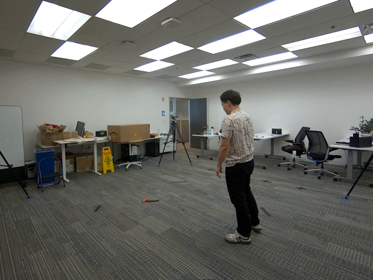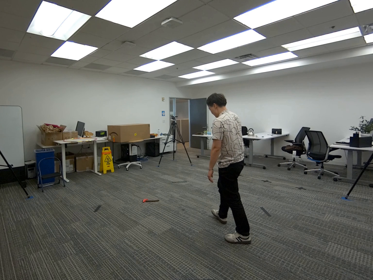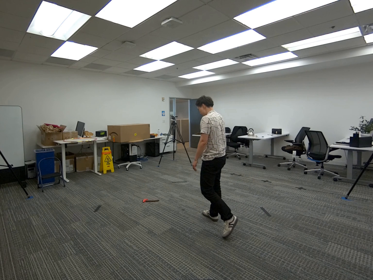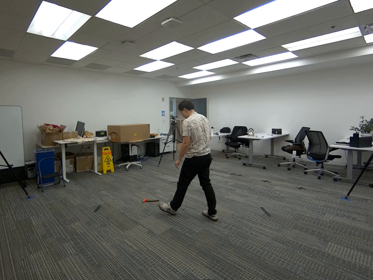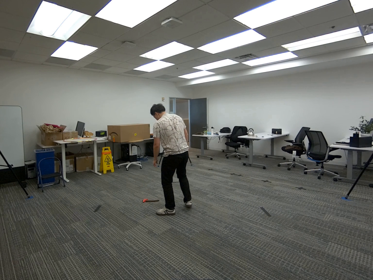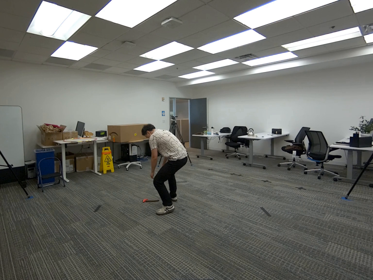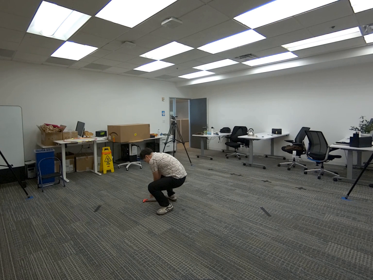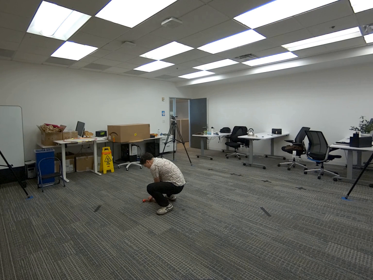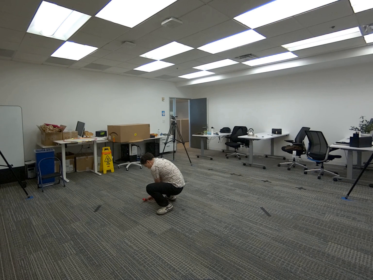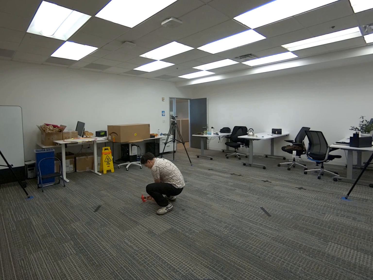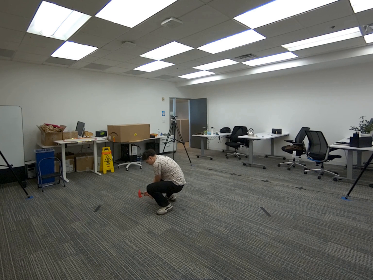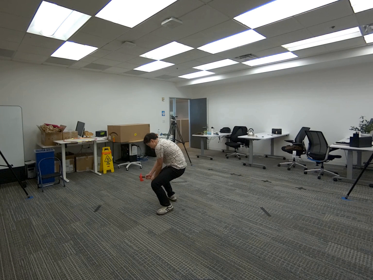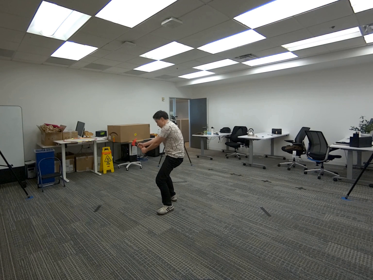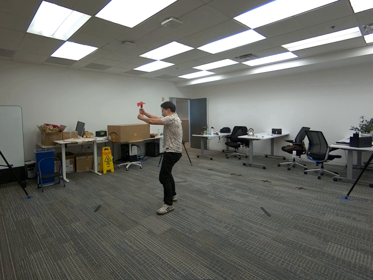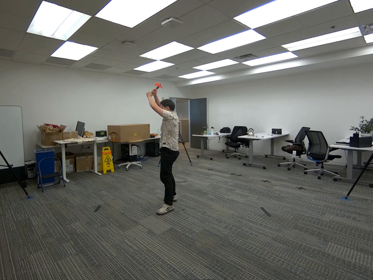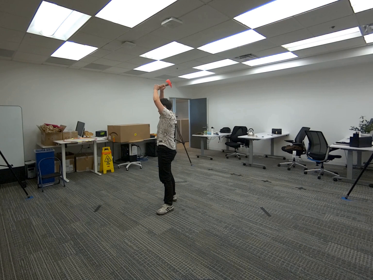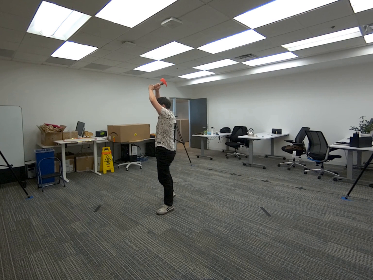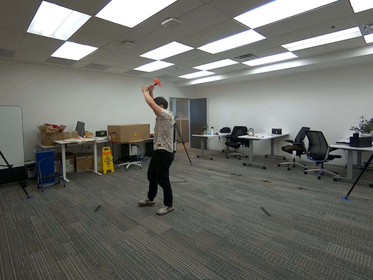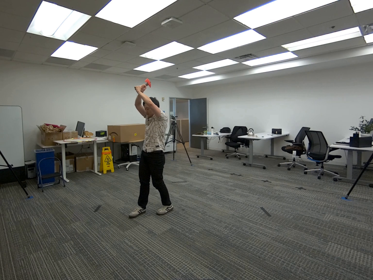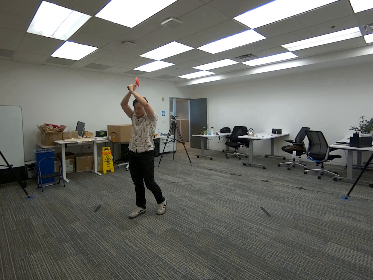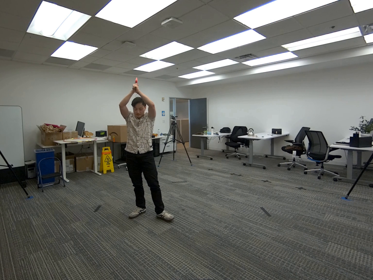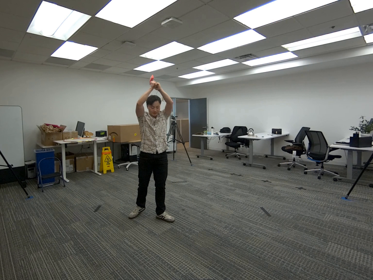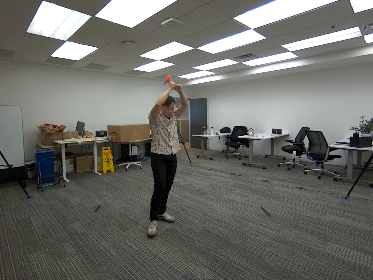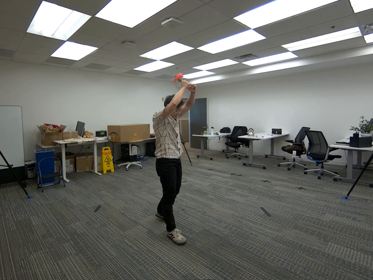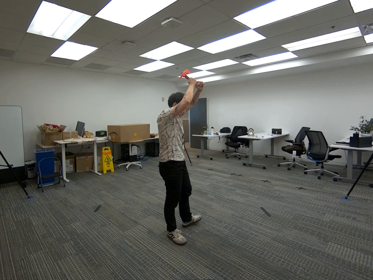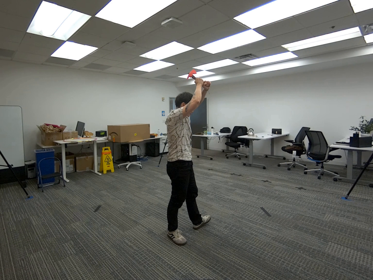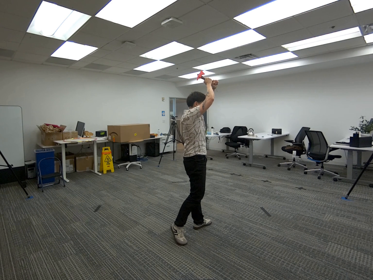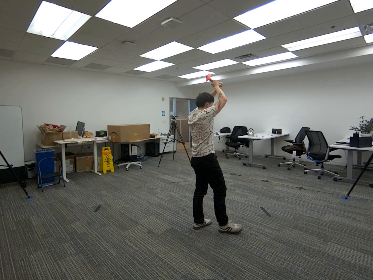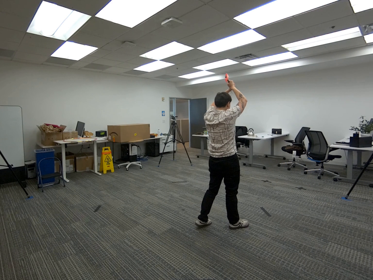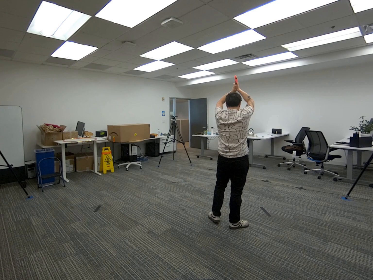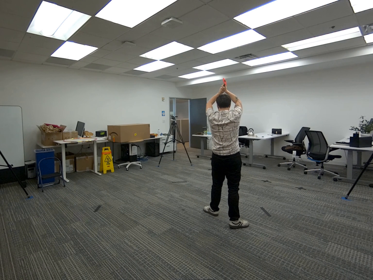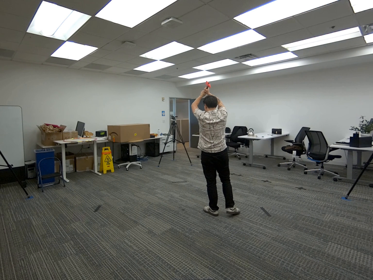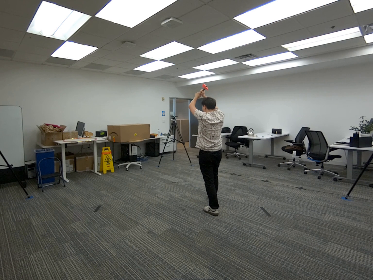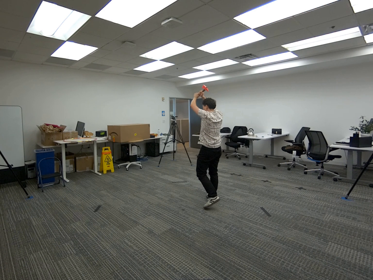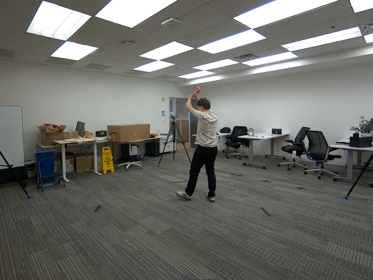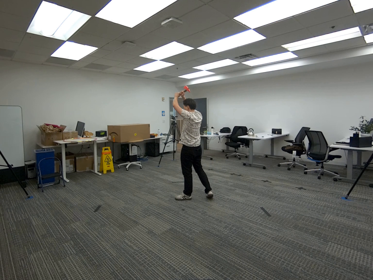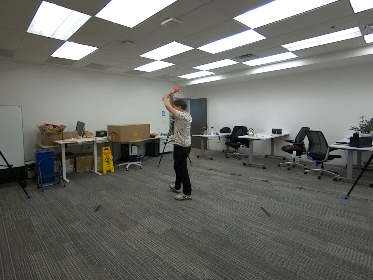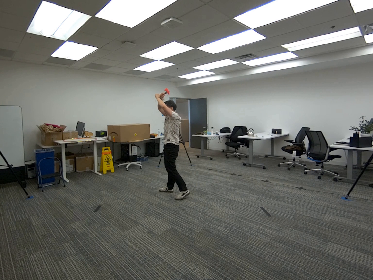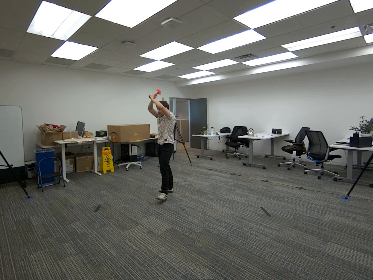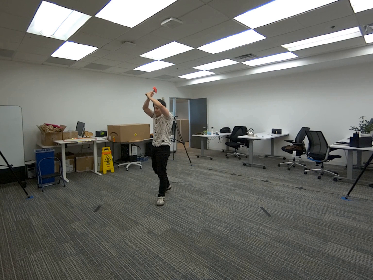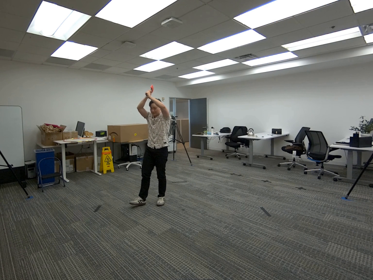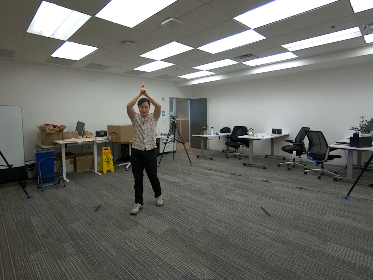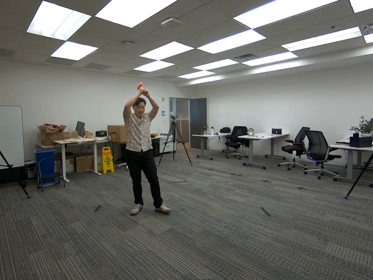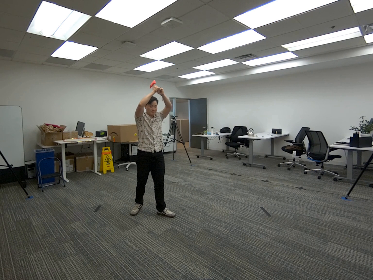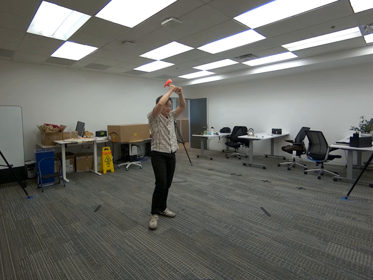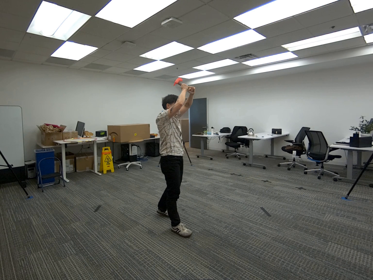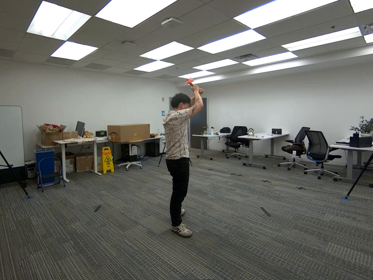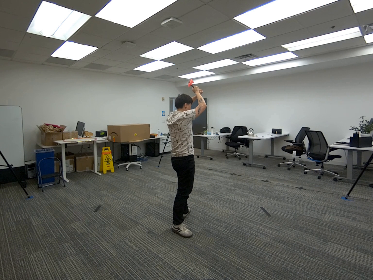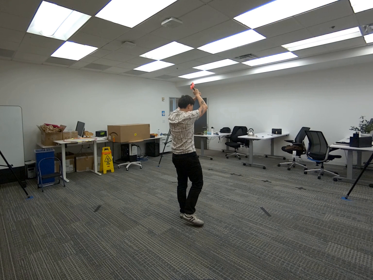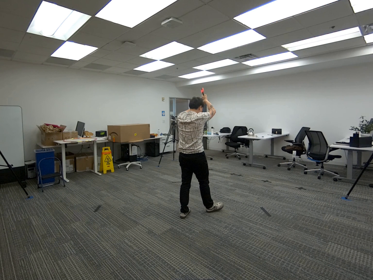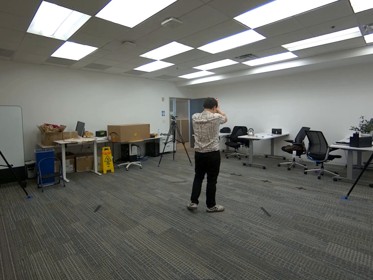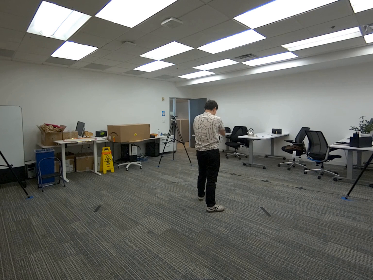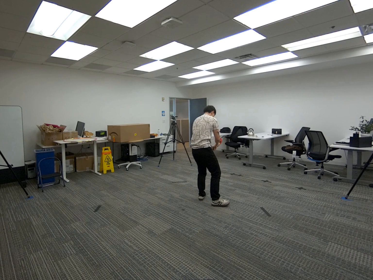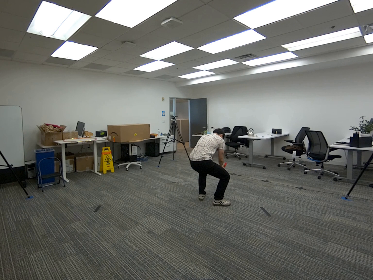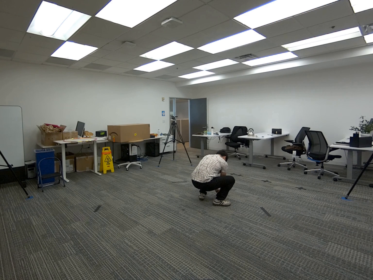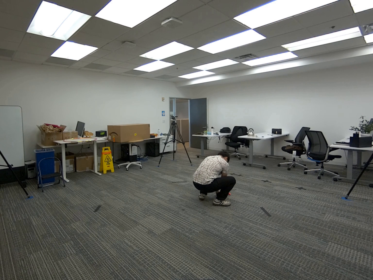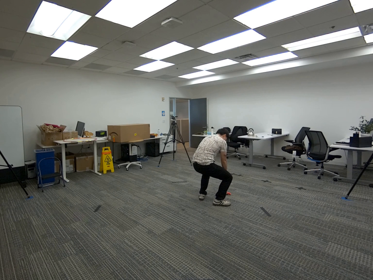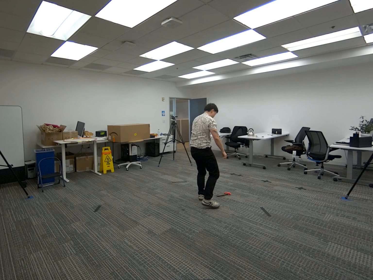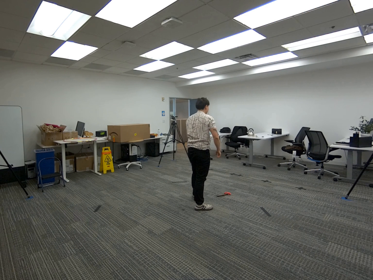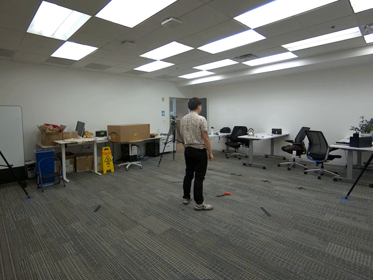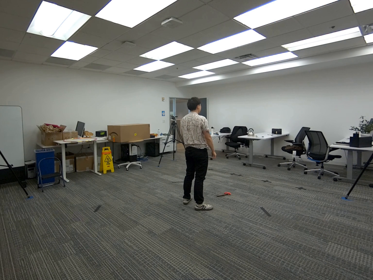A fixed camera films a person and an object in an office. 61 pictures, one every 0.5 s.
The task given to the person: Walk to the hatchet on the ground and bend down to pick it up with both hands. Raise the hatchet above your head and hold it while you walk around. Continue walking with the hatchet raised until the end of the scene. When you are finished, lower the hatchet and place it back on the ground.
